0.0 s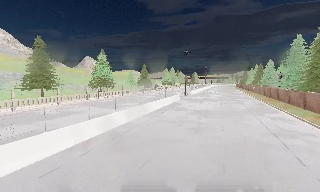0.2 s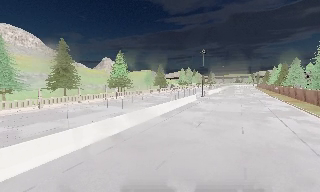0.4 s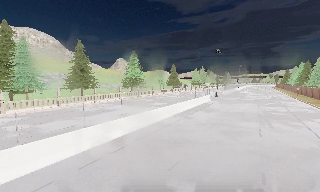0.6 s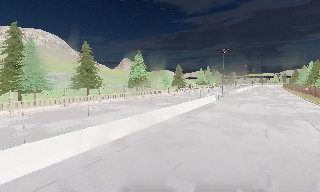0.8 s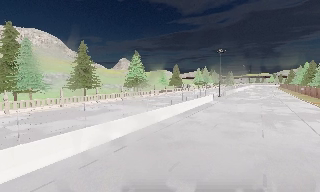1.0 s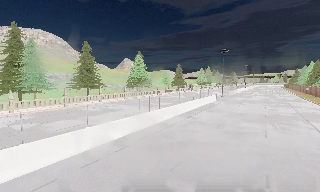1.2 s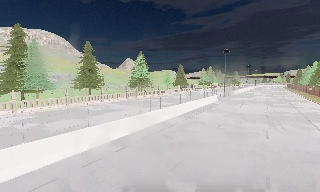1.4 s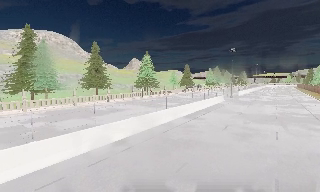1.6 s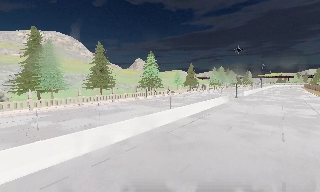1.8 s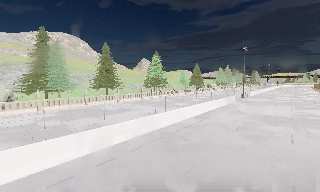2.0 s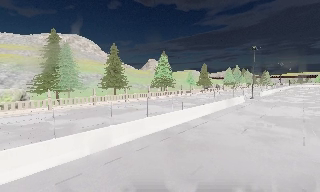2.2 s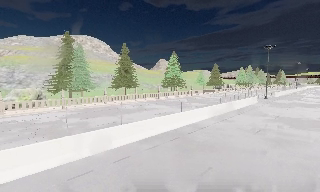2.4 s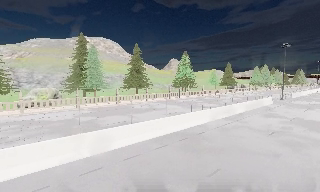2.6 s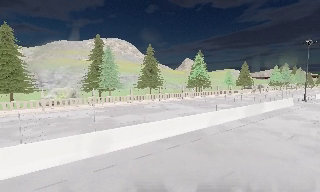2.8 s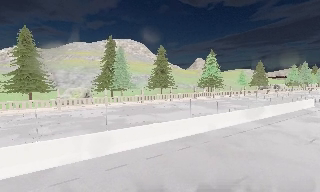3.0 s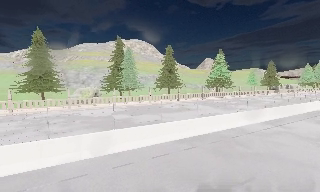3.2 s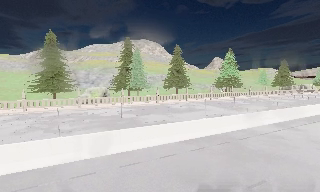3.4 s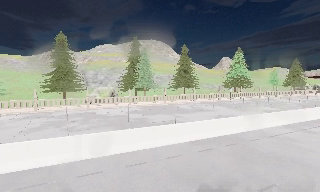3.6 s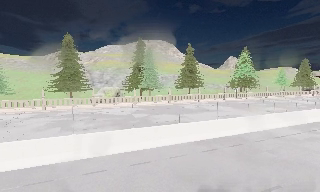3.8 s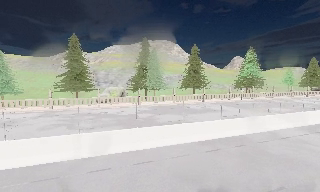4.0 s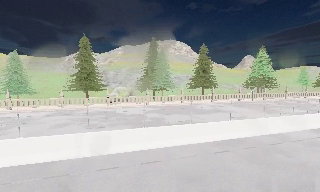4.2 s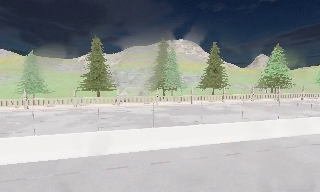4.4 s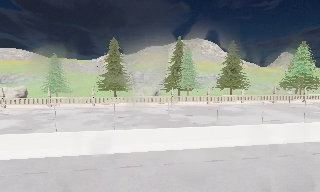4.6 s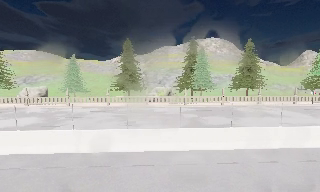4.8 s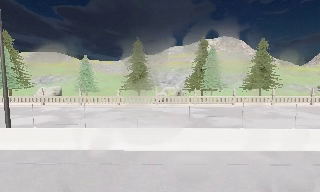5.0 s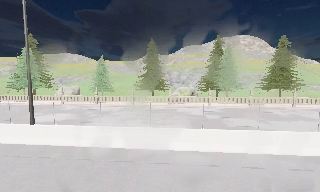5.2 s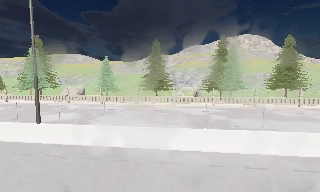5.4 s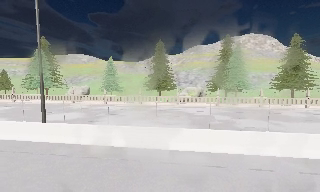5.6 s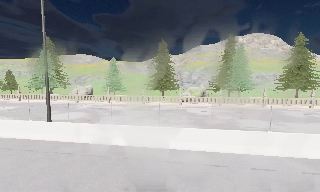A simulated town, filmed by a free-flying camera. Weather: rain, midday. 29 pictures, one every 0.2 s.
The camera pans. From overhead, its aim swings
counterclockwise.
The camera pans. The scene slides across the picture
to the right.
0.0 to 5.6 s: The scene slides to the right, as the camera pans about 80 degrees to its left. It travels to its right, about 1 m.
The film runs forward here.
